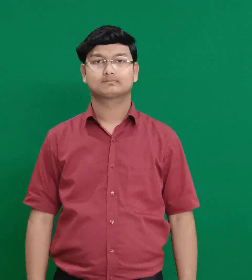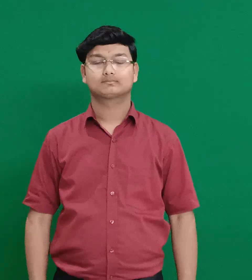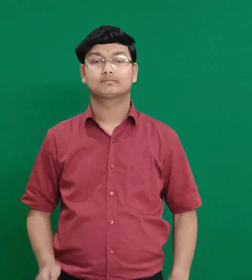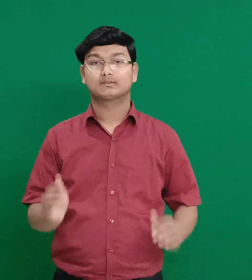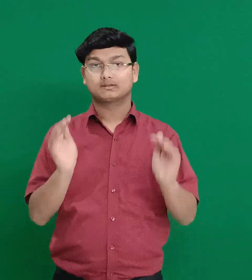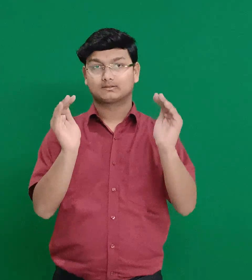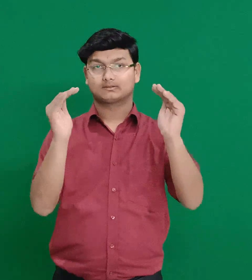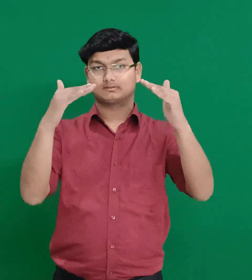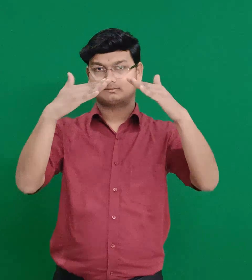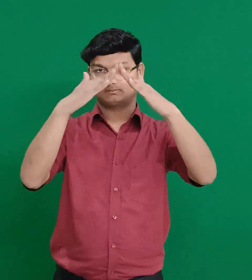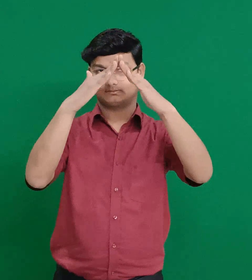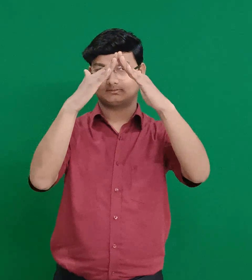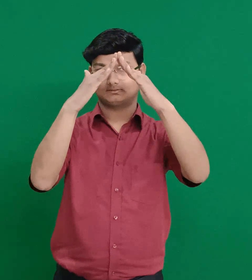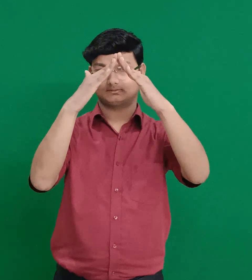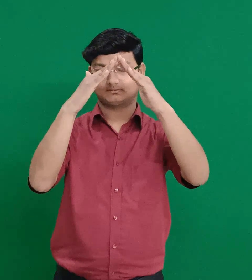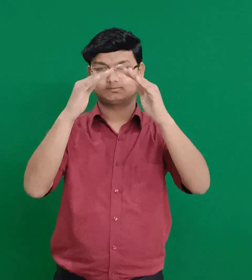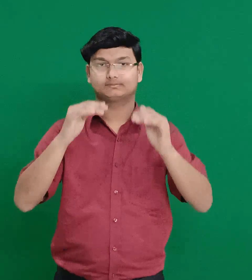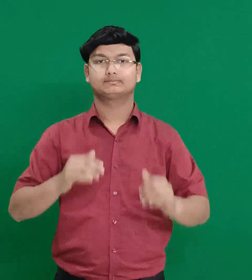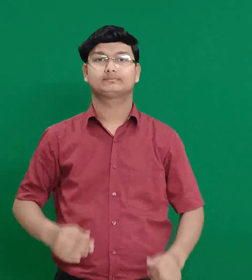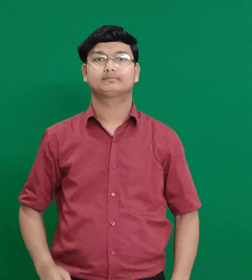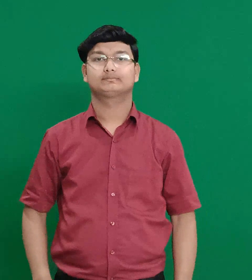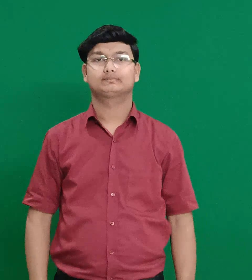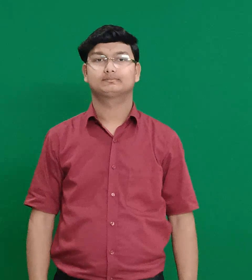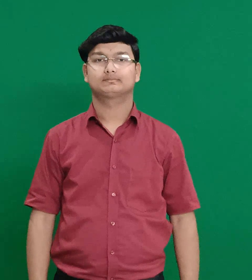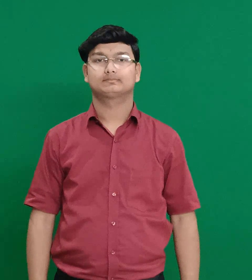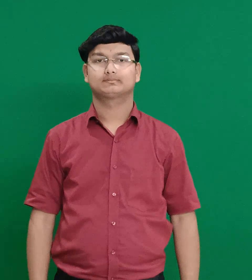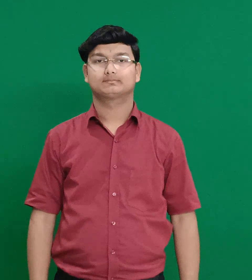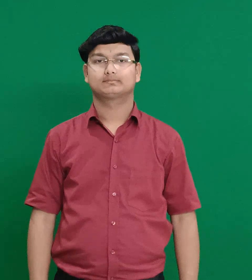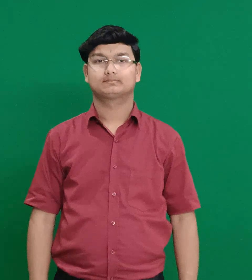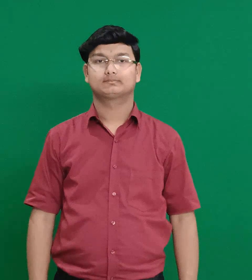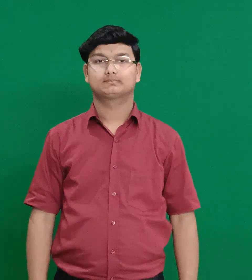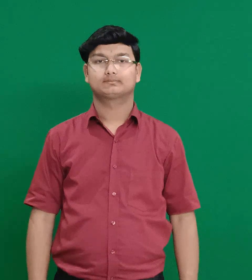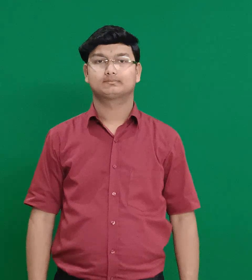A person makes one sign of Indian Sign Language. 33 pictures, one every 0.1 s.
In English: succoth
